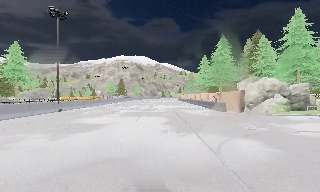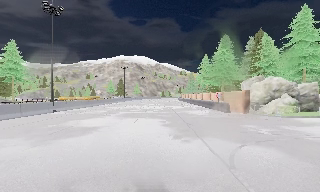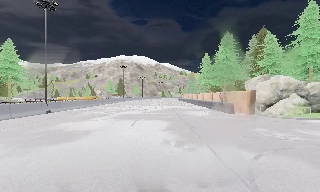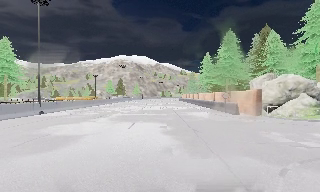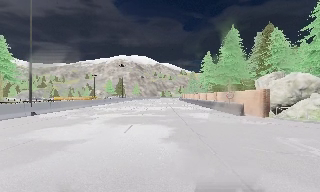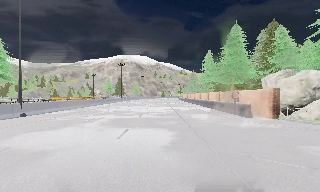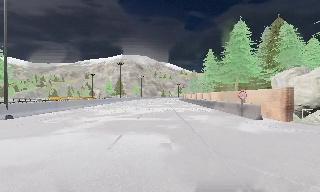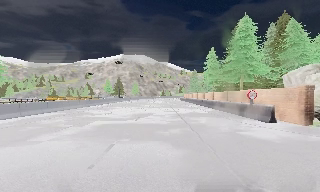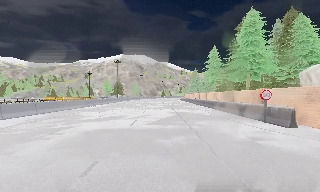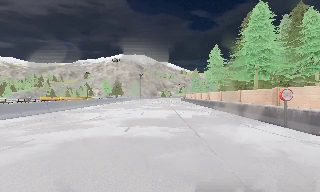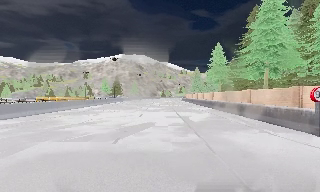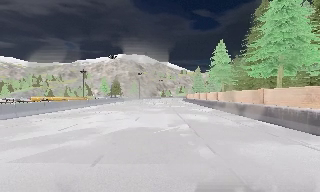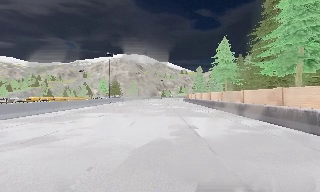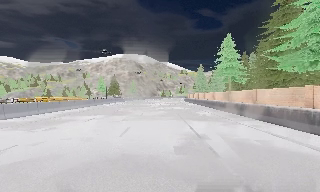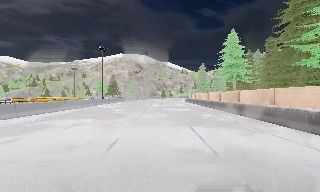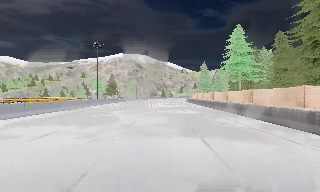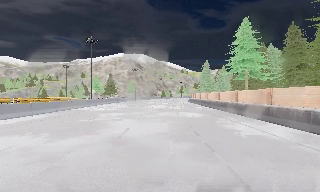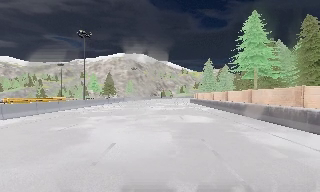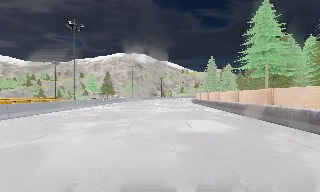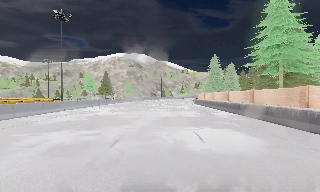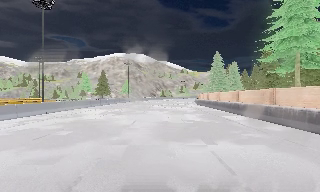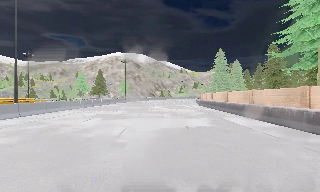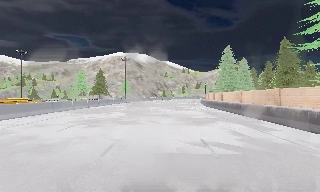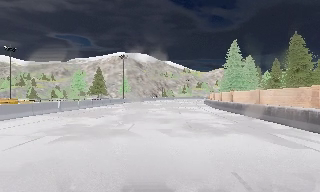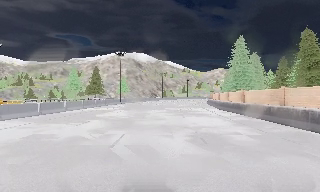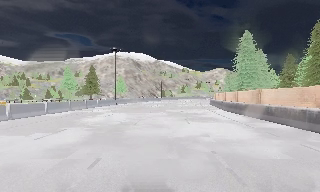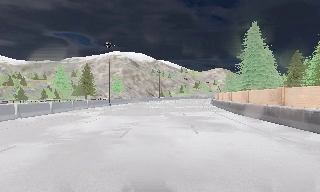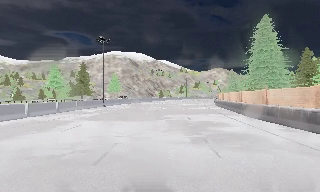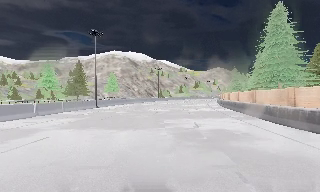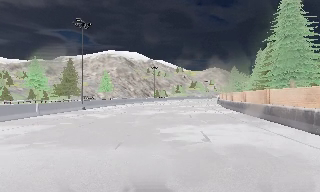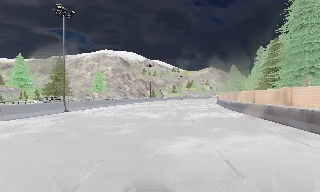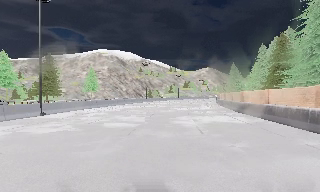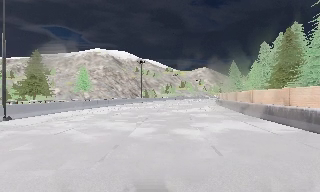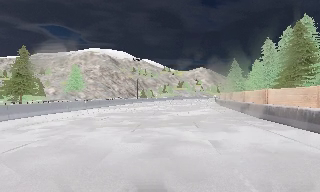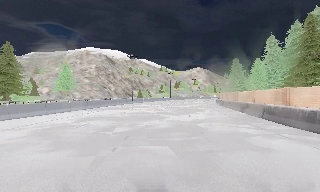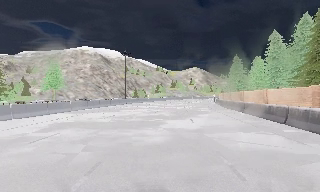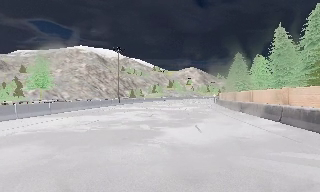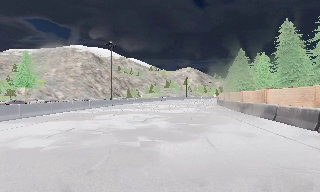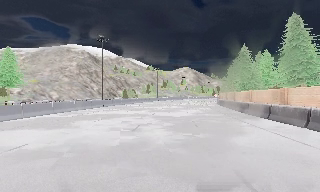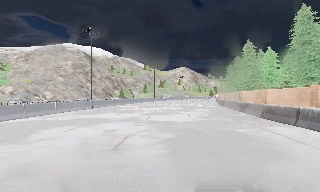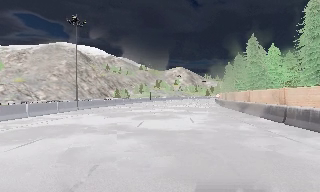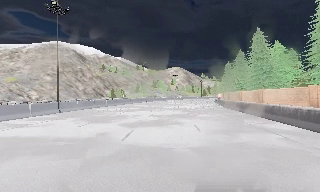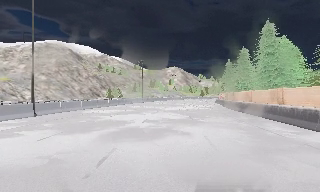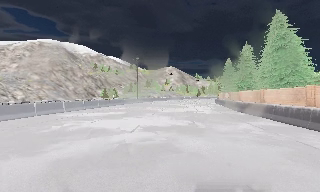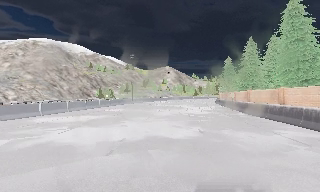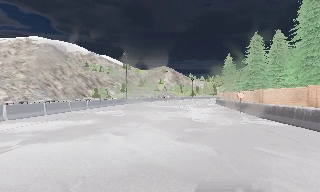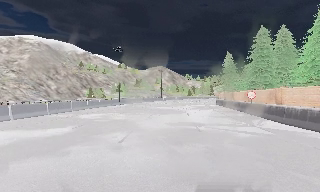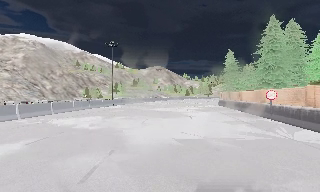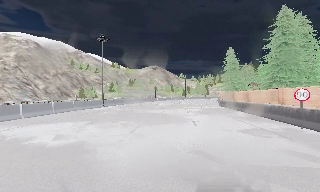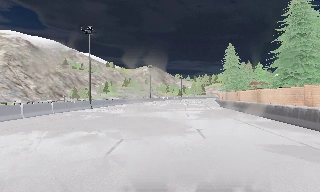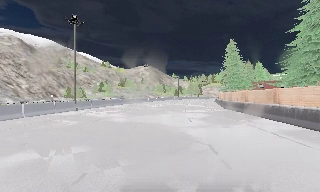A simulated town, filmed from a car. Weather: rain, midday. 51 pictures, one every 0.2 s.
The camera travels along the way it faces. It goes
forward.
0.0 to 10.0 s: The camera pans to its right, which is clockwise from overhead, by about 25 degrees. It travels forward, about 125 m, so what stands in front looms larger. It gains speed.
The film runs forward here.
